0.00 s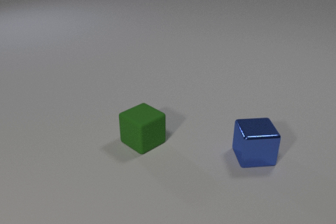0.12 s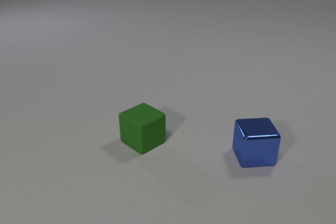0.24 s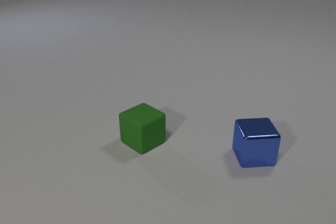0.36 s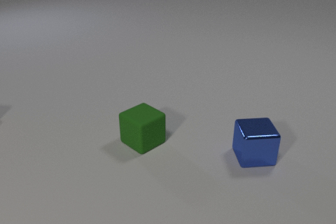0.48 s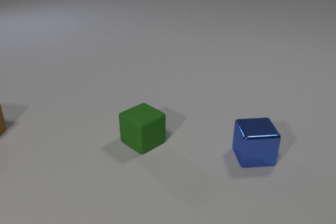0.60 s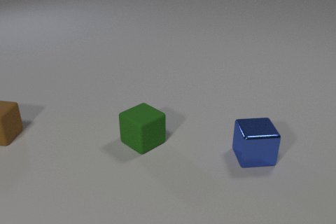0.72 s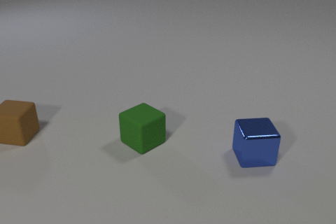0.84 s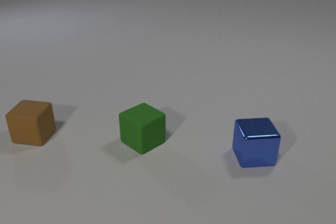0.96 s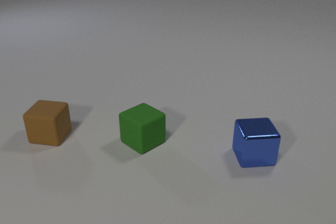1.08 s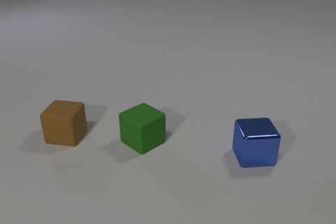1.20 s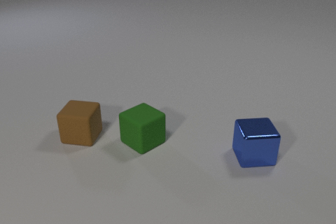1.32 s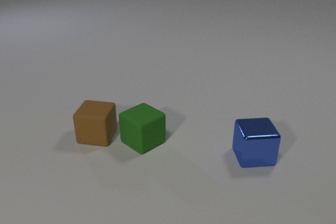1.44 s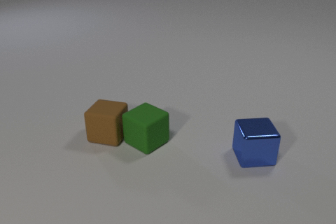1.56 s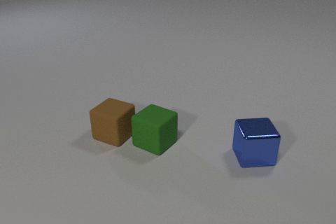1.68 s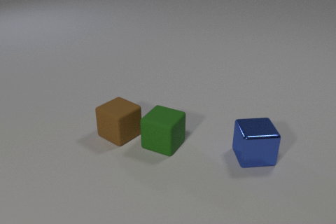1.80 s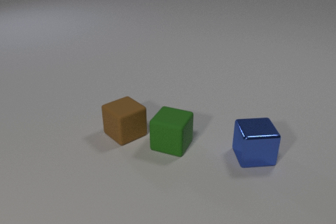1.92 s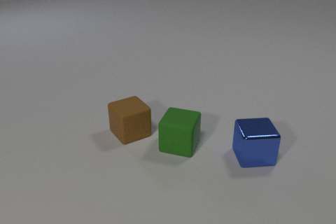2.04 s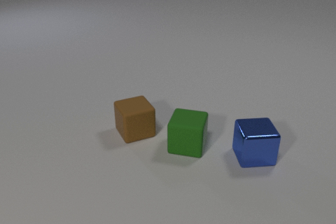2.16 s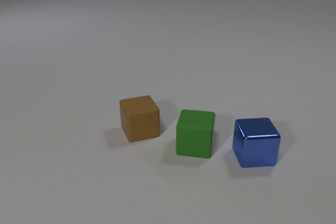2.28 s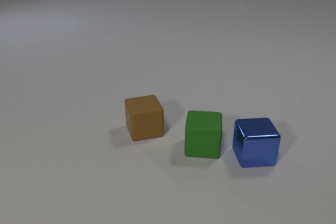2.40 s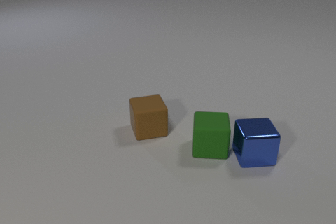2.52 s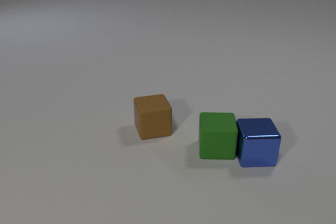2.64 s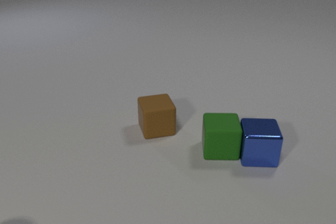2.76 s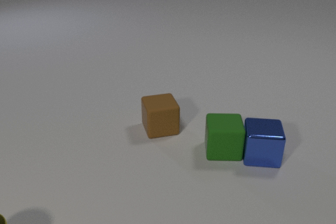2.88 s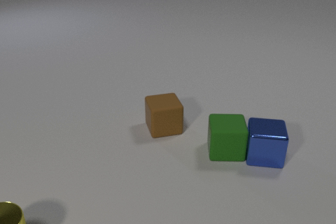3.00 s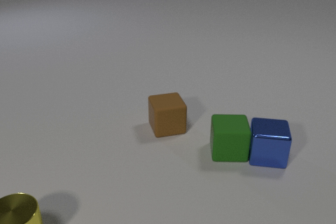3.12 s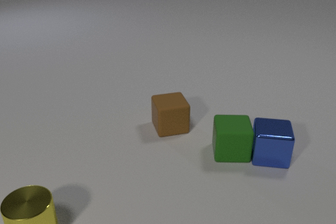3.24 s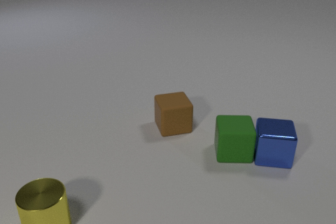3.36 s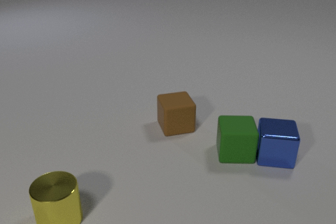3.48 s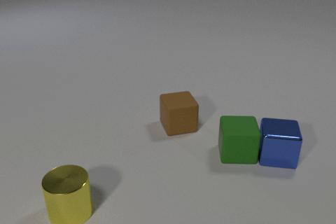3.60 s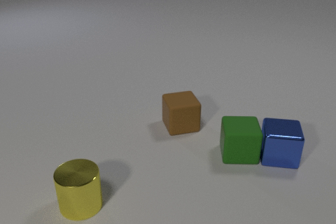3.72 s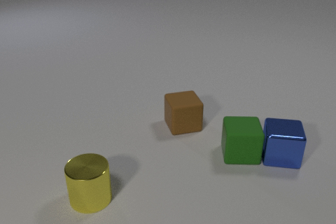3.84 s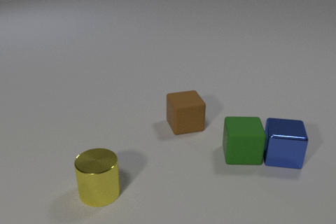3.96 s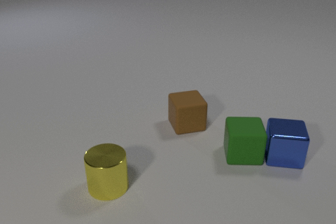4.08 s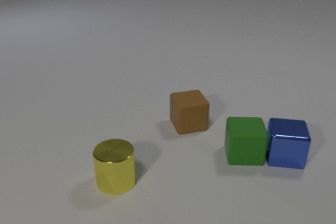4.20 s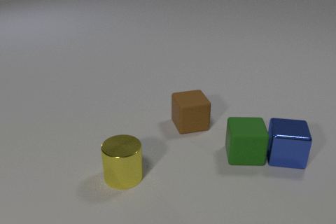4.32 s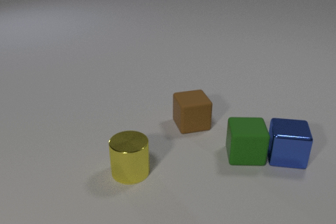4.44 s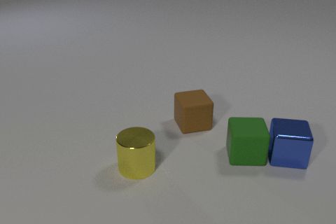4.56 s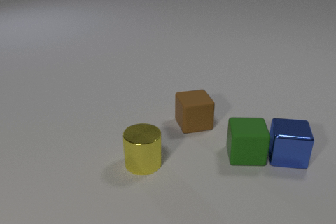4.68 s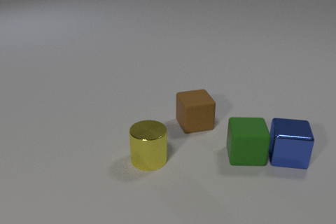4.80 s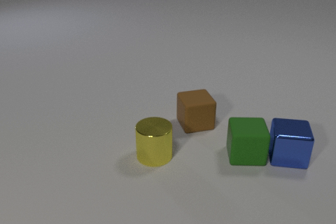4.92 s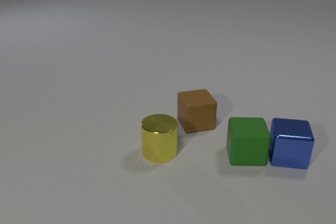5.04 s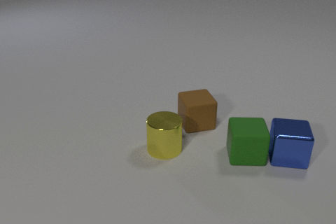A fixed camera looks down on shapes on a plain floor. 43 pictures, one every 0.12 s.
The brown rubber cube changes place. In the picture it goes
to the right.
The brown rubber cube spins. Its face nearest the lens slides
to the left.
0.00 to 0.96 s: The brown rubber cube comes in at the left edge, slides to the right and toward the camera.
0.96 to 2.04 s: The brown rubber cube slides to the right, spins clockwise seen from above by about 60 degrees, its near face sliding to the left. The green rubber cube slides to the right, spins counterclockwise seen from above by about 30 degrees, its near face sliding to the right. The brown rubber cube and the green rubber cube collide.
2.04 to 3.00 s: The brown rubber cube slides to the right. The green rubber cube slides to the right. The blue metal cube slides to the right. The yellow metal cylinder comes in at the bottom edge, slides to the right and away from the camera. The green rubber cube and the blue metal cube collide.
3.00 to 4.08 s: The brown rubber cube slides to the right. The green rubber cube slides to the right. The blue metal cube slides to the right. The yellow metal cylinder slides to the right and away from the camera.
4.08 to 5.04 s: The brown rubber cube slides to the right. The yellow metal cylinder slides away from the camera and to the right.
What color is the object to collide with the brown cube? green.
Are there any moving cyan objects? no.
What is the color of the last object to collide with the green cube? blue.
